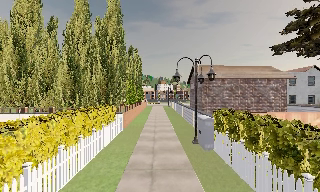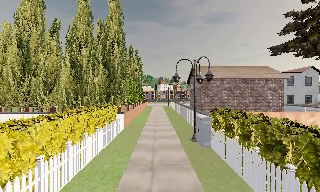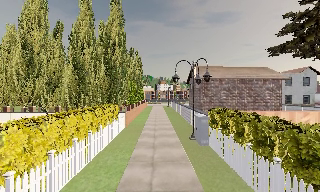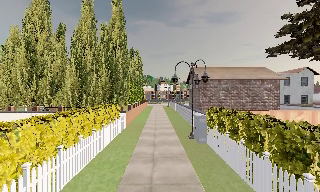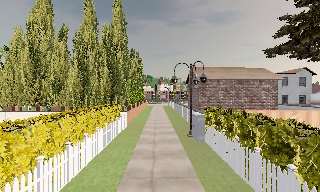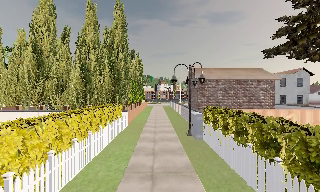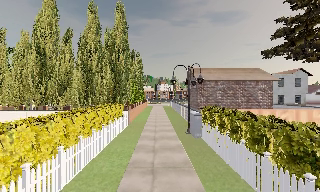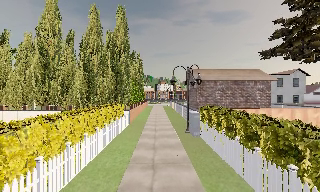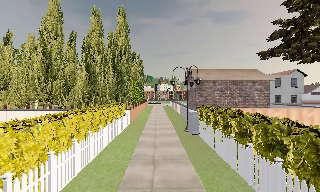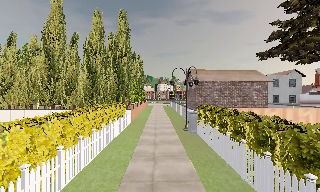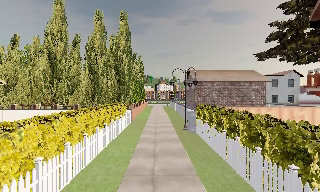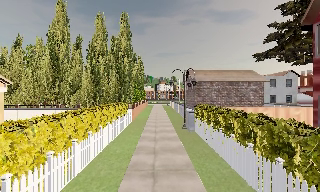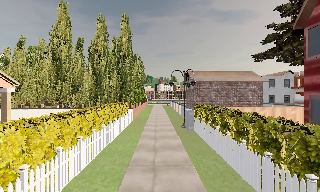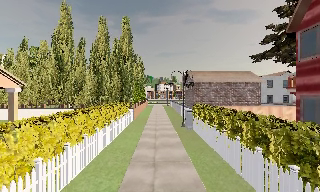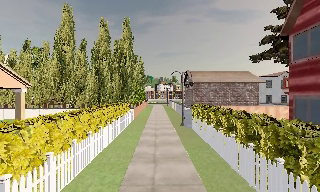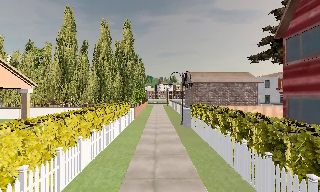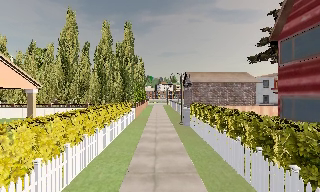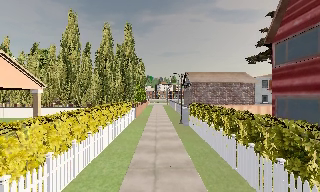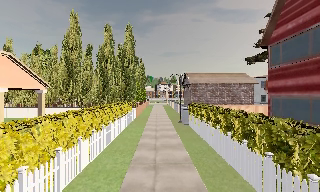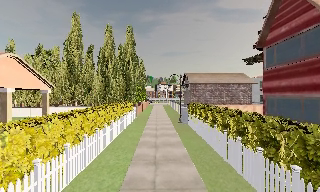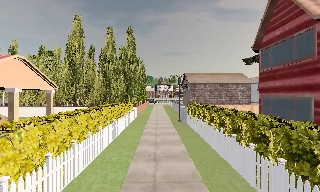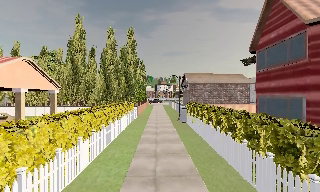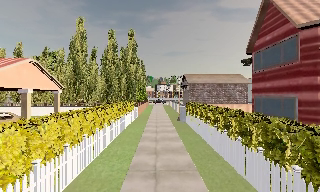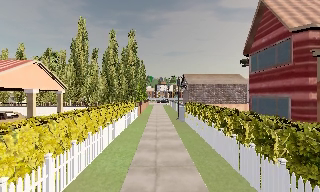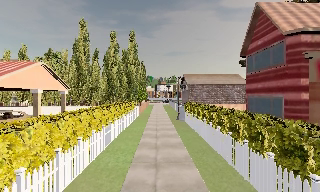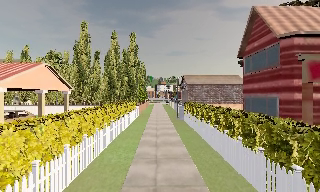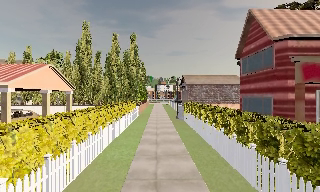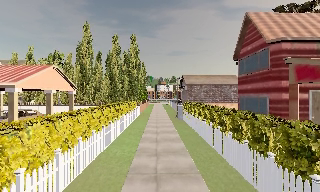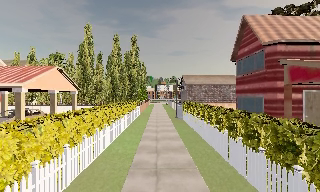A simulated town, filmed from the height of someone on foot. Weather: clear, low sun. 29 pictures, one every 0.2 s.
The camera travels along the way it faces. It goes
backward.
0.0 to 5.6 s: The camera travels backward, about 10 m, so what stands in front gets smaller.
The film runs backward here.
